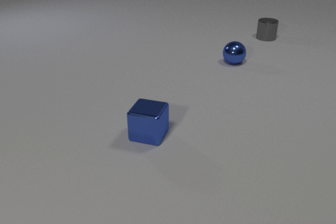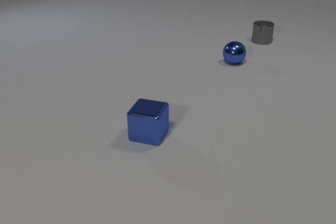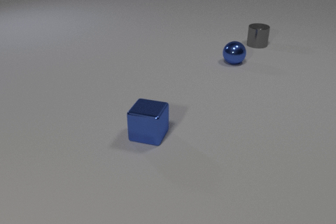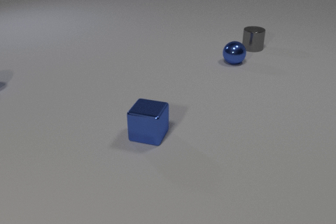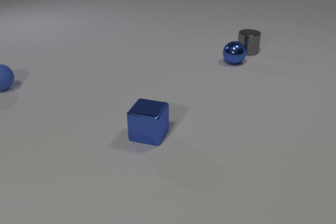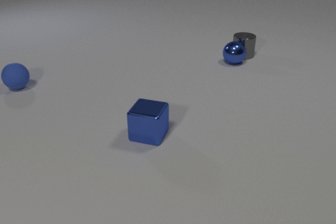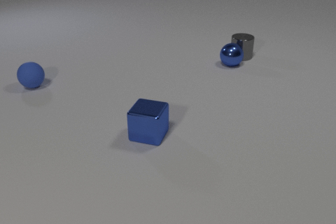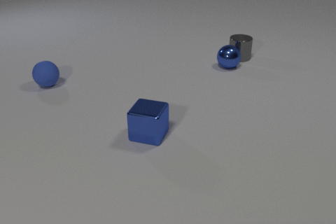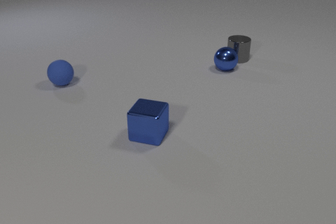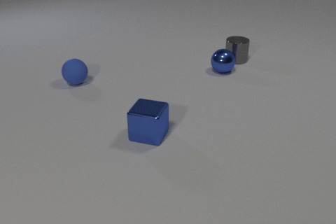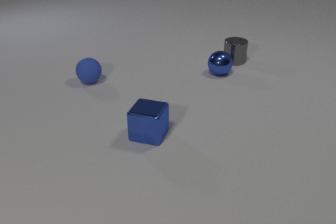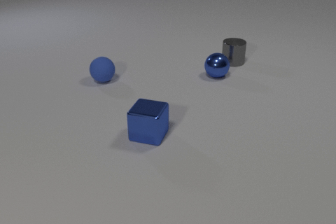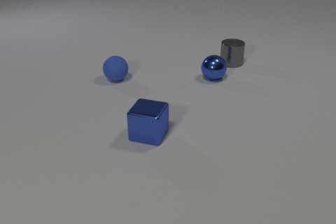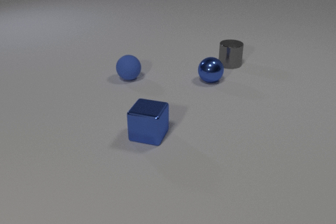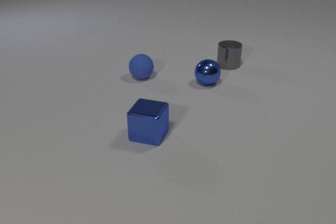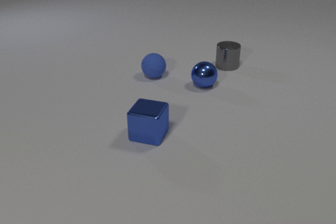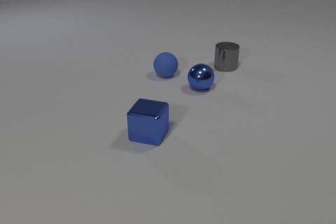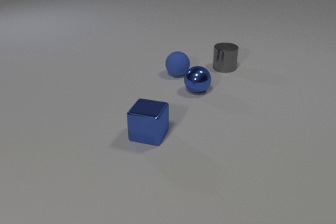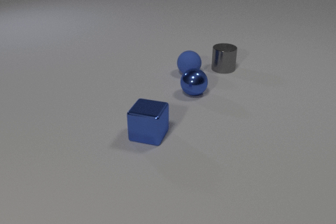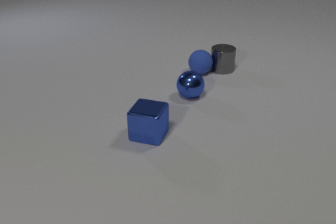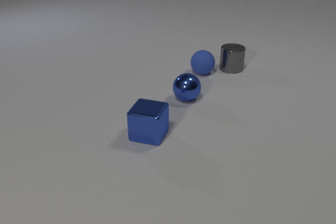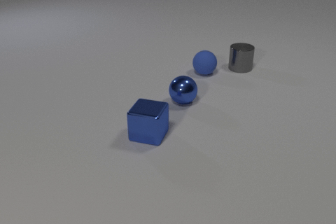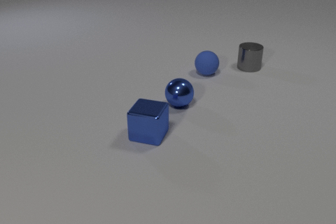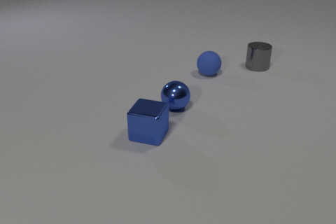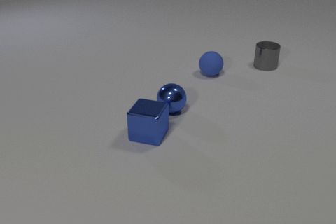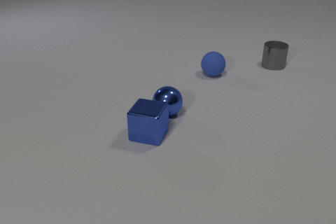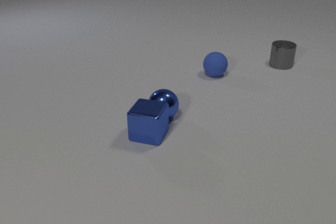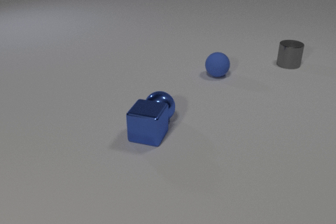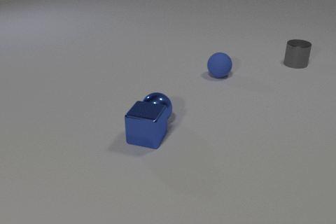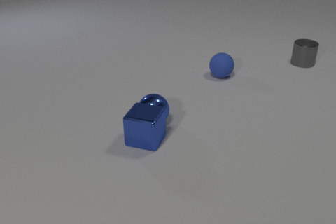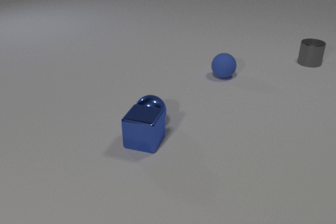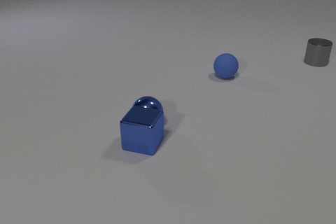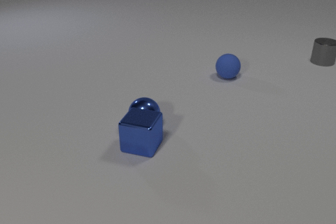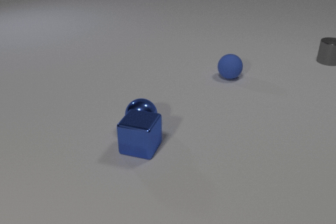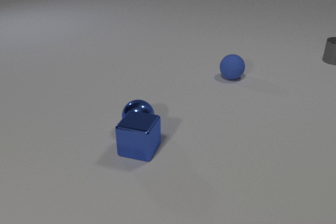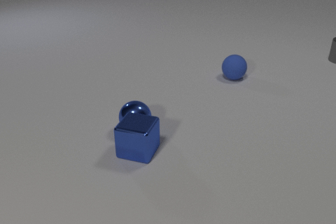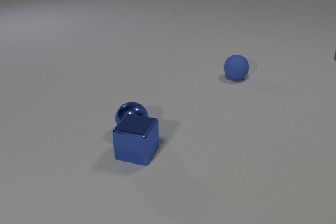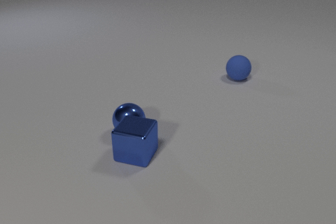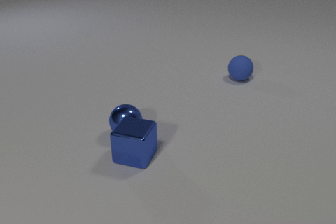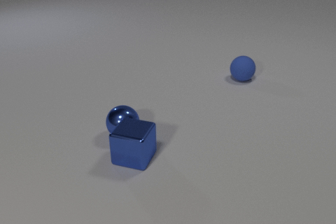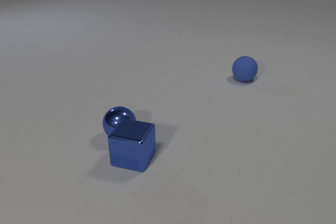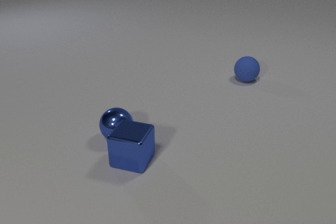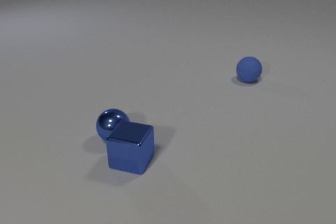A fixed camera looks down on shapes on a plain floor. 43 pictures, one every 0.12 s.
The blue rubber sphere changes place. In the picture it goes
to the right.
0.00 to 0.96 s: The gray metal cylinder slides toward the camera and to the left. The blue metal sphere rolls toward the camera and to the left. The blue rubber sphere comes in at the left edge, rolls to the right. The gray metal cylinder and the blue metal sphere collide.
0.96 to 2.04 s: The gray metal cylinder slides toward the camera and to the left. The blue metal sphere rolls toward the camera and to the left. The blue rubber sphere rolls to the right.
2.04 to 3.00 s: The gray metal cylinder slides to the right. The blue metal sphere rolls toward the camera and to the left. The blue rubber sphere rolls to the right. The gray metal cylinder and the blue rubber sphere collide.
3.00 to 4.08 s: The gray metal cylinder slides to the right and away from the camera. The blue metal sphere rolls to the left and toward the camera. The blue rubber sphere rolls to the right. The blue metal cube slides toward the camera. The blue metal sphere and the blue metal cube collide.
4.08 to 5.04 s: The gray metal cylinder slides to the right and away from the camera, leaves at the right edge. The blue metal sphere rolls to the left and toward the camera. The blue rubber sphere rolls to the right. The blue metal cube slides toward the camera and to the left.
How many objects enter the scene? 1.
What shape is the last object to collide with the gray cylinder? sphere.
How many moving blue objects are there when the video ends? 3.
